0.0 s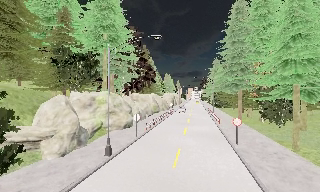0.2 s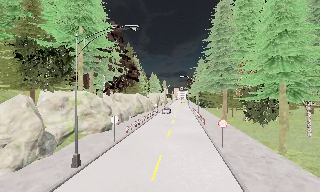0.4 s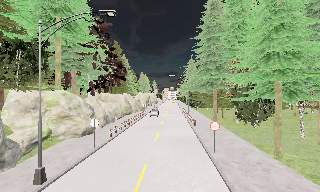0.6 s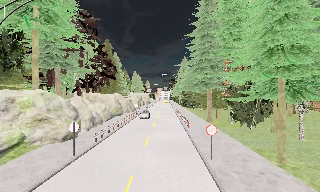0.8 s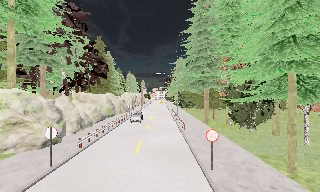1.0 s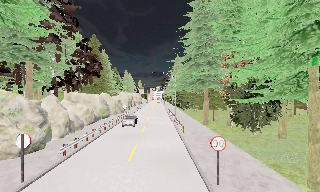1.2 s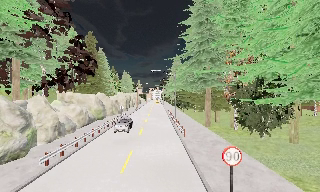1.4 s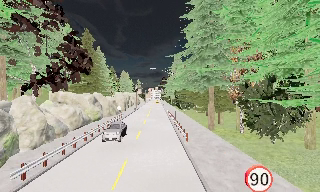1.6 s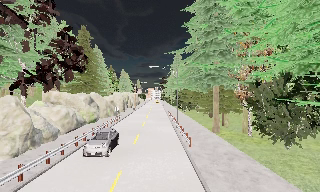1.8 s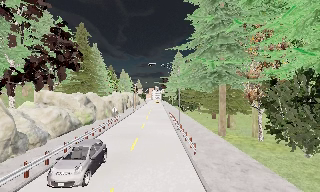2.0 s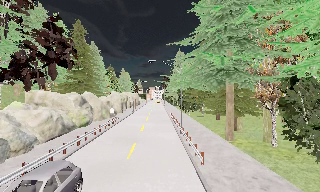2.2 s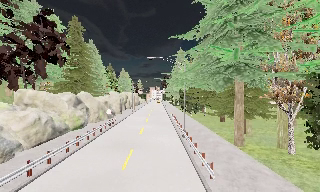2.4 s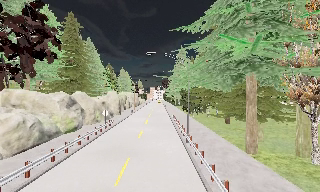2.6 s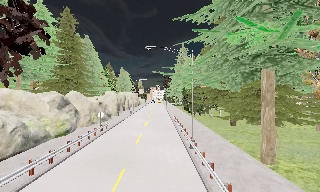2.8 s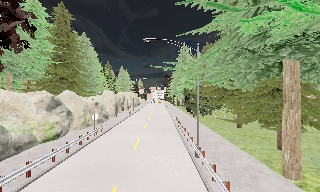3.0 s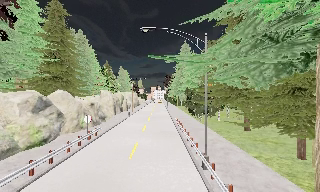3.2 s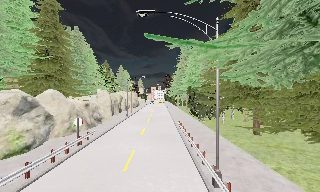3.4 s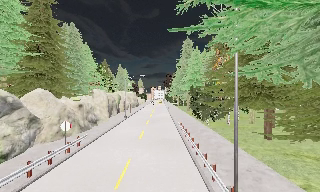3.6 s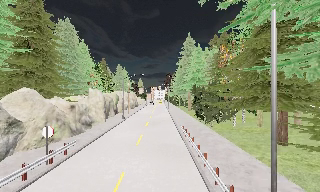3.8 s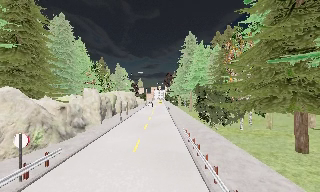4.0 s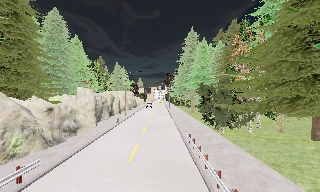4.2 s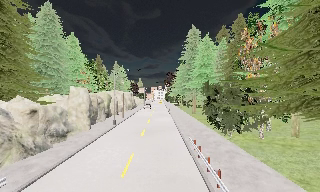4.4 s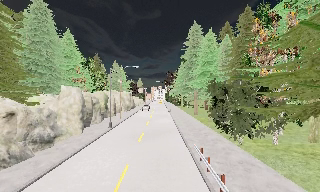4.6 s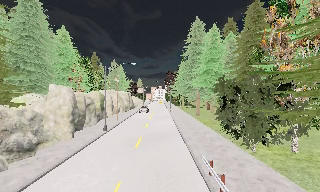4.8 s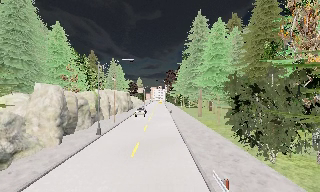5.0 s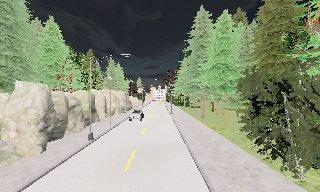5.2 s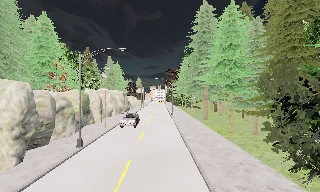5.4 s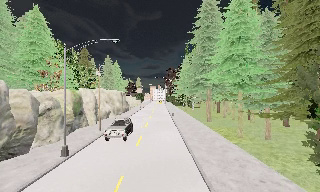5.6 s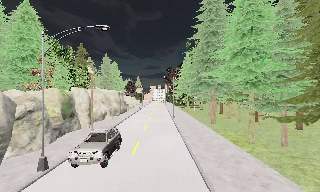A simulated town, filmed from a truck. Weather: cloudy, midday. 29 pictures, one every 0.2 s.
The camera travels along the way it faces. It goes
forward.
0.0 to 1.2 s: The camera pans to its right, which is clockwise from overhead, by about 15 degrees. It travels forward, about 9 m, so what stands in front looms larger.
1.2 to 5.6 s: The camera travels forward, about 40 m, so what stands in front looms larger.
The film runs forward here.
